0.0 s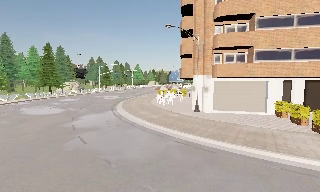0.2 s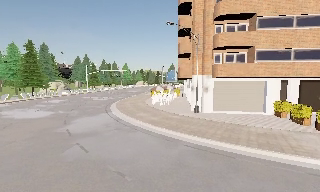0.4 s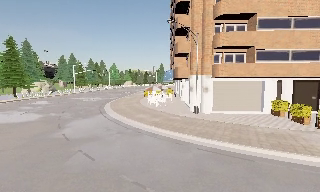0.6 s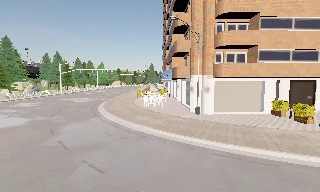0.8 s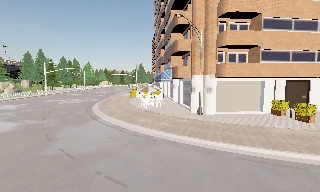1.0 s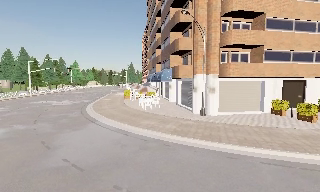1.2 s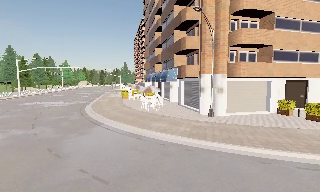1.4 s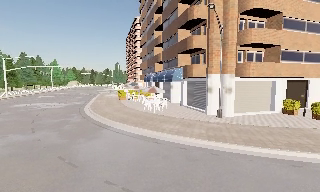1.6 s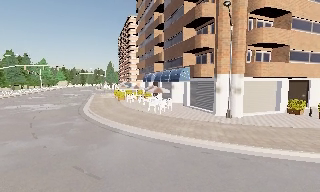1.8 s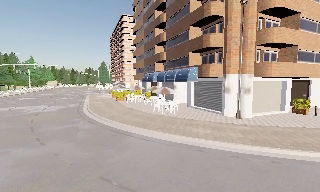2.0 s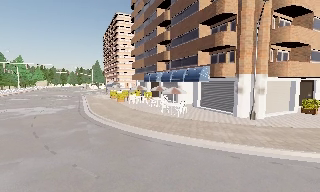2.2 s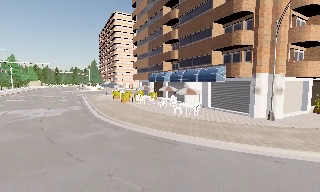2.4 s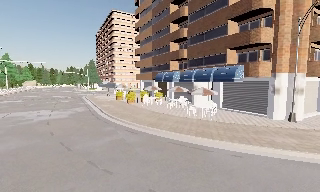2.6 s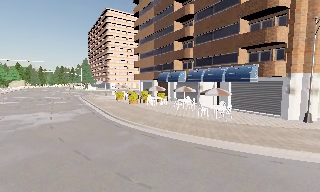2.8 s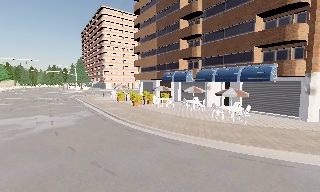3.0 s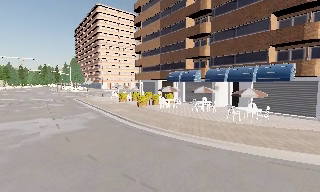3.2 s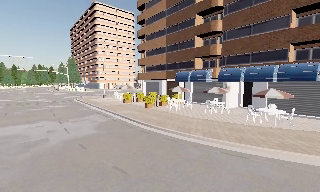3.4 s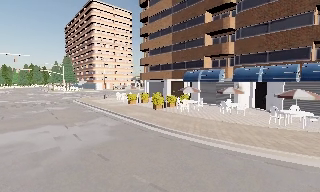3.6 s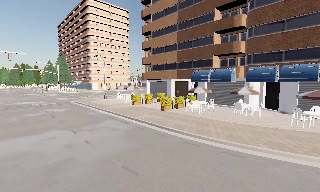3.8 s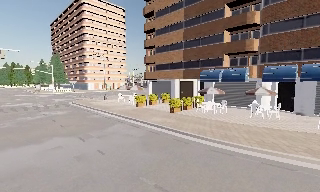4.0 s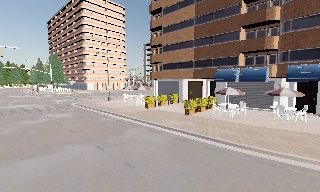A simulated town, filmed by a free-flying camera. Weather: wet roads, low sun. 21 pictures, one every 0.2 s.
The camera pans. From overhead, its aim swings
clockwise.
0.0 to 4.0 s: The camera pans to its right, which is clockwise from overhead, by about 60 degrees. It travels to its left and forward, about 30 m, so close, fixed things drift to the right.
The film runs forward here.
